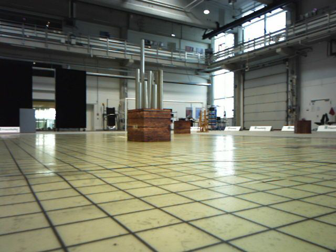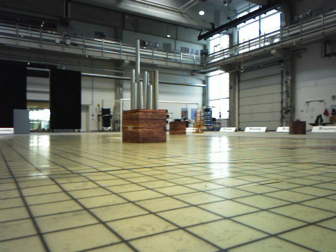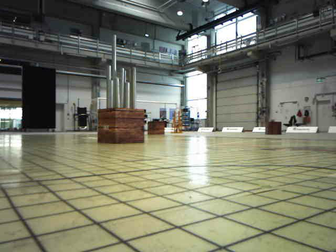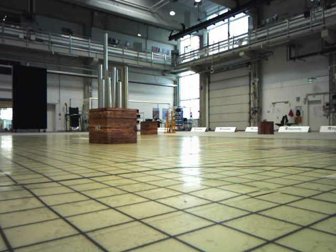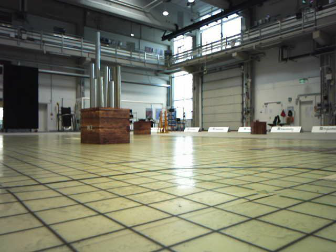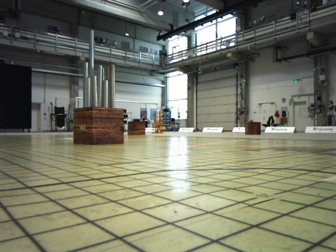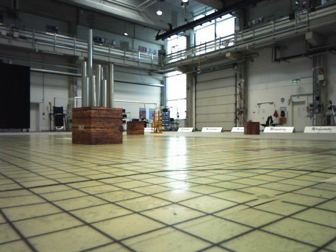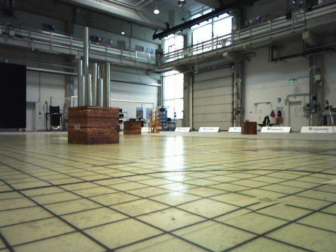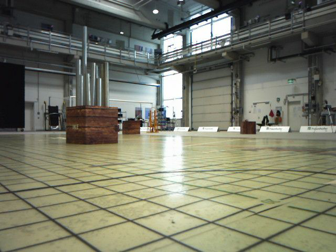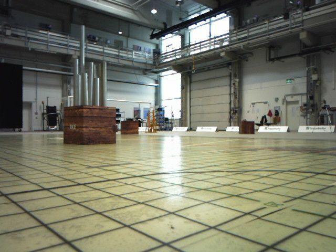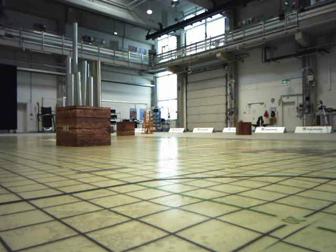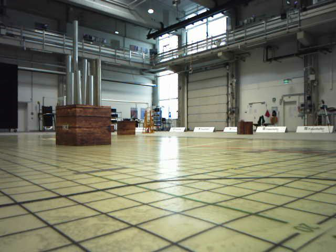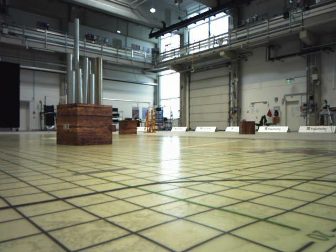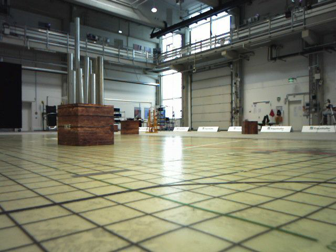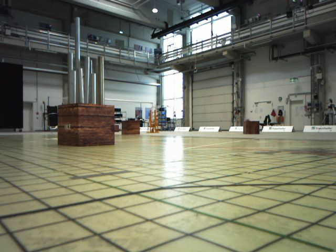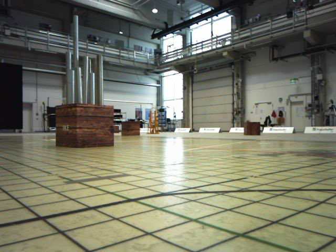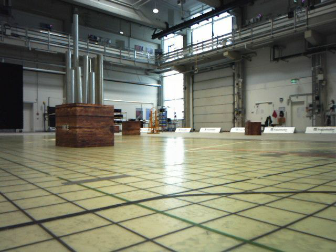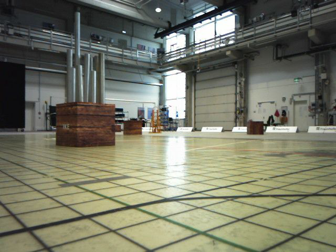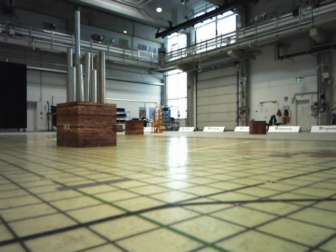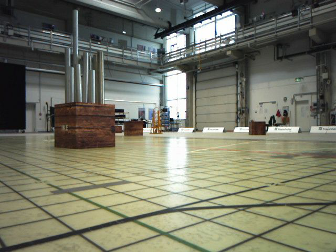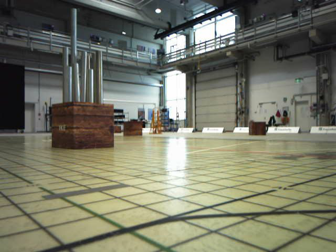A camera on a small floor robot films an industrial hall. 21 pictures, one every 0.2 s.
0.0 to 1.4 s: The camera travels forward, about 0.4 m, so what stands in front looms larger. It loses speed.
1.4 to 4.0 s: The camera travels forward, about 0.5 m, so what stands in front looms larger.
The film runs forward here.
